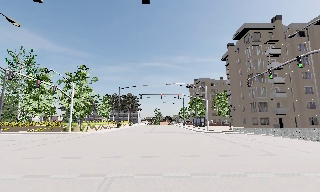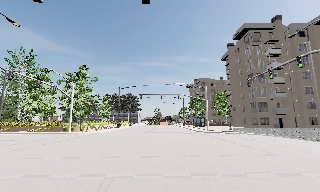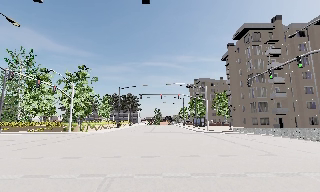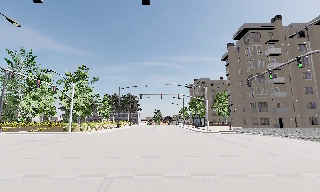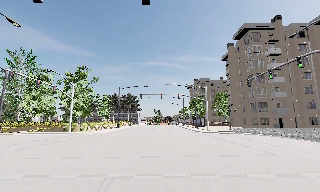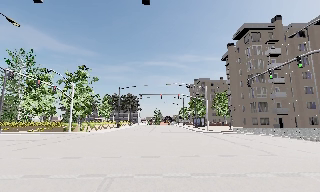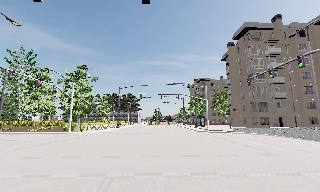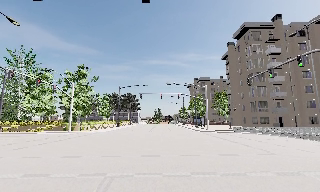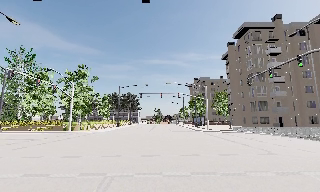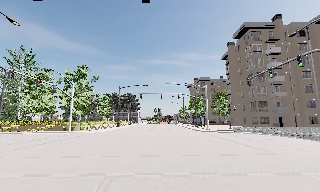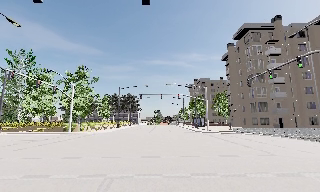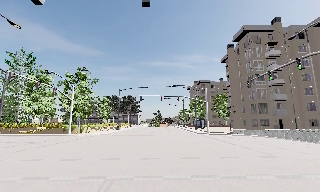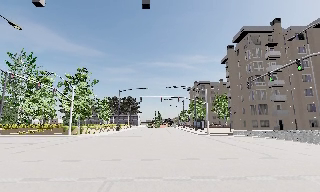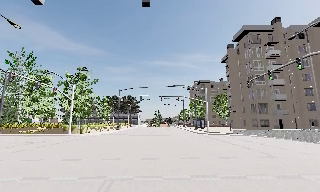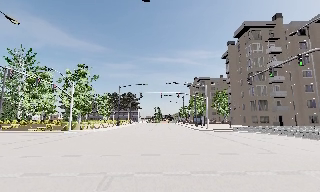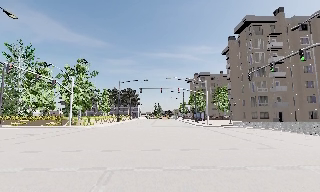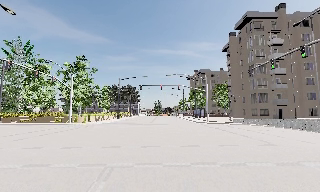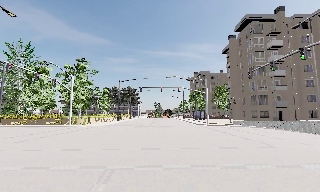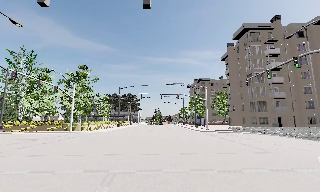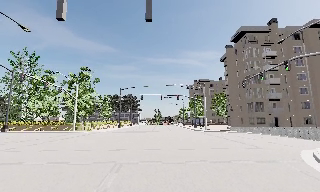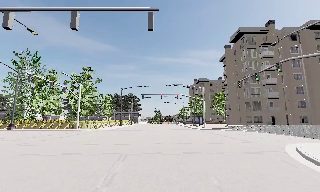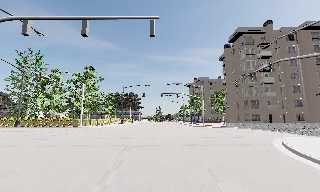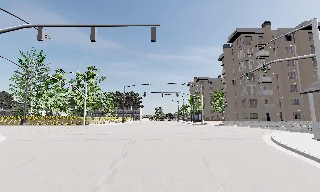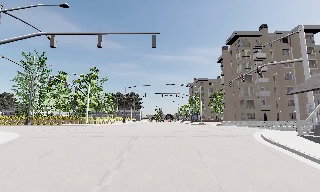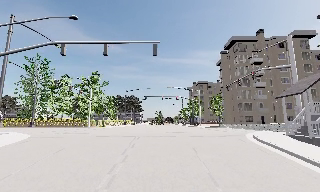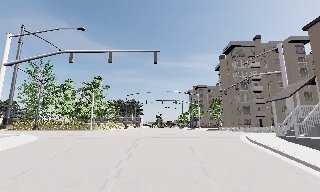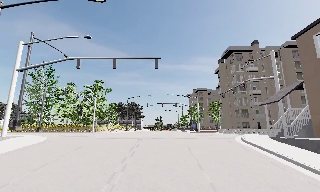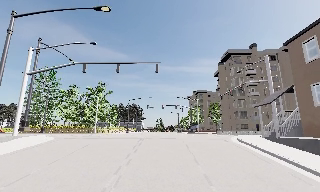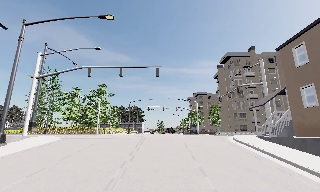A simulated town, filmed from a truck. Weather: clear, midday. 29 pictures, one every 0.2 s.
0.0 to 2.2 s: The camera keeps its place and its aim.
2.2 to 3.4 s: The camera shifts only a little, or ends up much as it began.
3.4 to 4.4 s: The camera travels backward, about 4.5 m, so what stands in front gets smaller. It gains speed.
4.4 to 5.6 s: The camera travels backward, about 6 m, so what stands in front gets smaller.
The film runs backward here.
